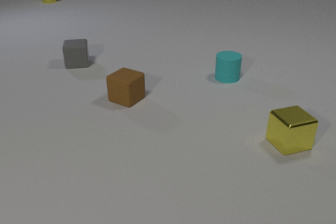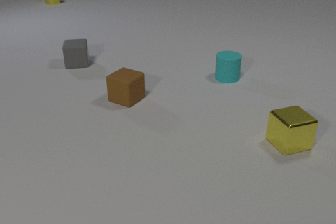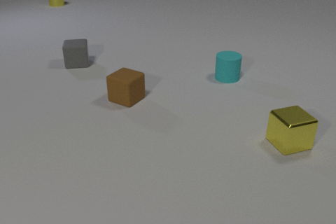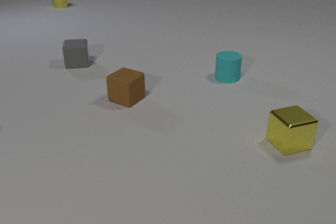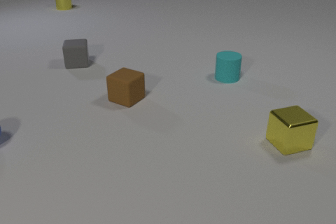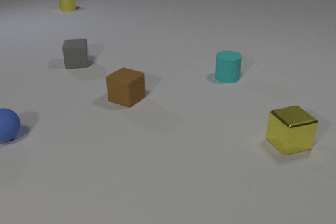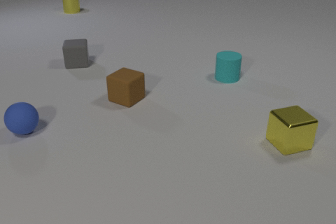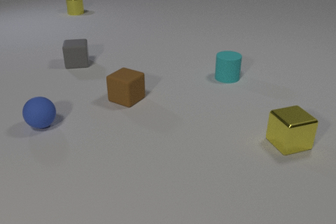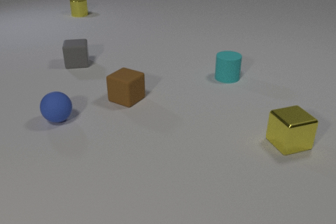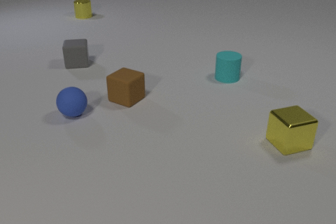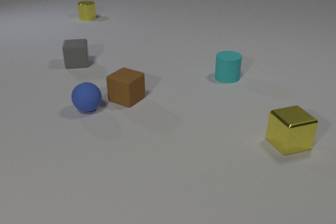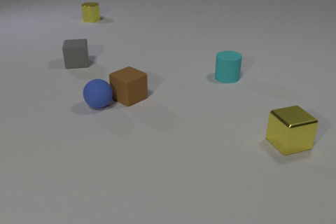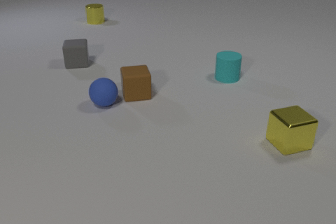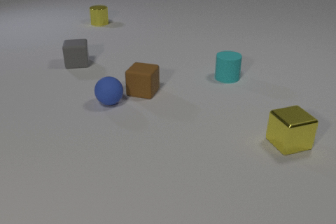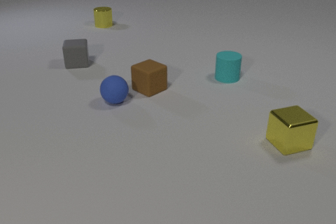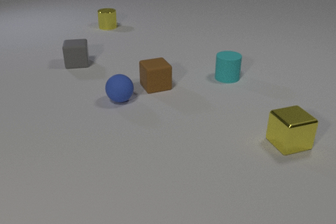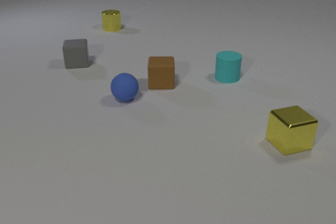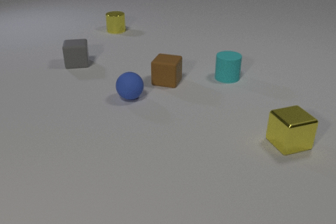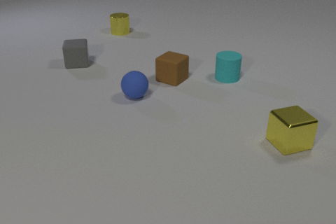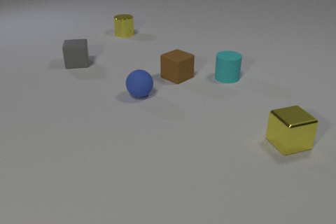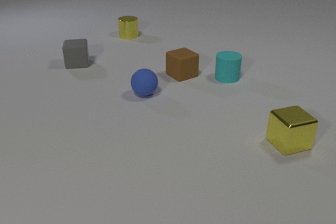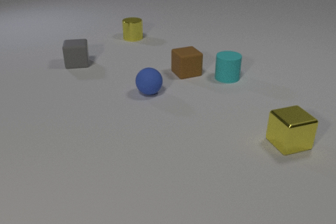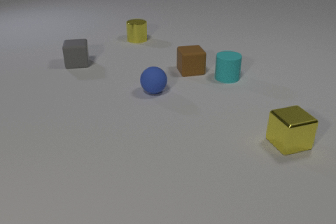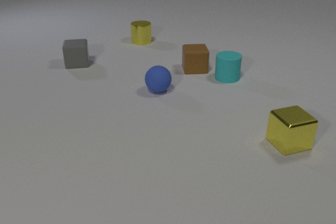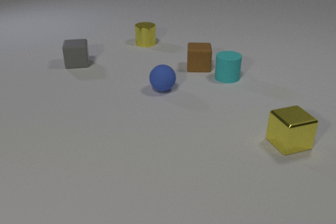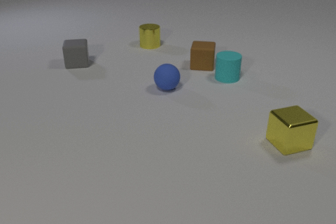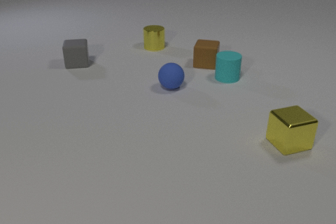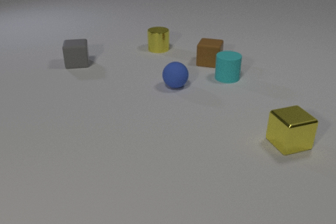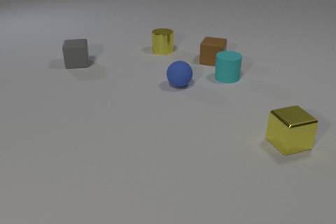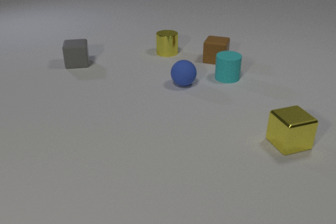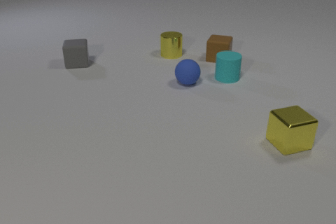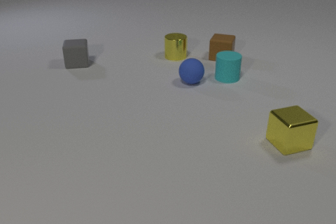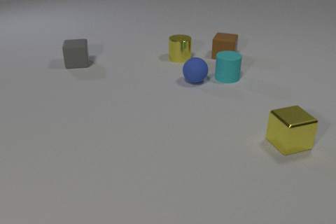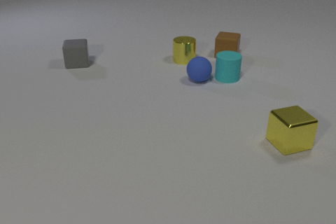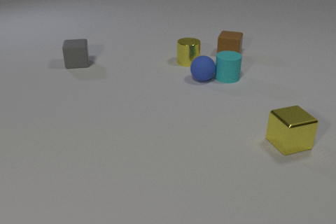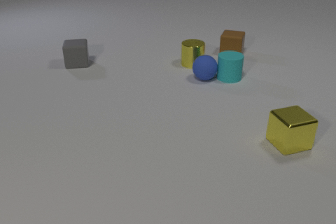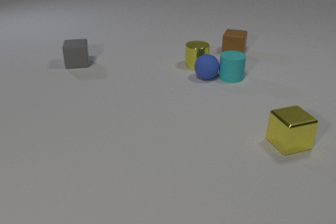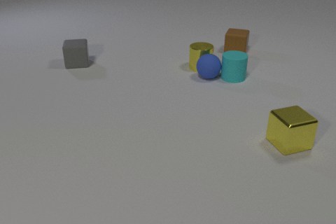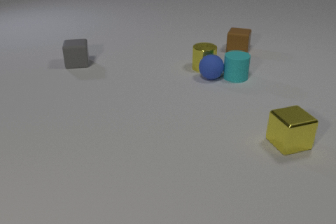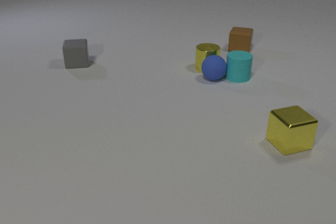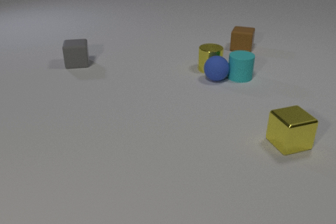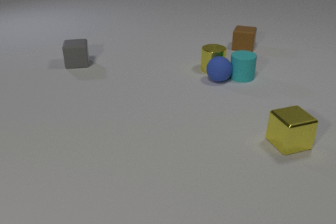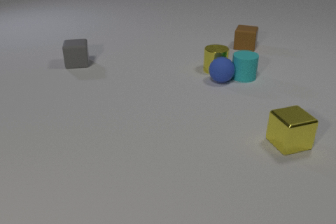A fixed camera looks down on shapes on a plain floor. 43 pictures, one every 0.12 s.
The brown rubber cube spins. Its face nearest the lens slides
to the left.
The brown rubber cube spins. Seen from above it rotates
clockwise.
0.00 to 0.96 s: The blue rubber sphere comes in at the left edge, rolls to the right. The yellow metal cylinder slides toward the camera and to the right.
0.96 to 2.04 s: The blue rubber sphere rolls to the right and away from the camera. The brown rubber cube slides to the right and away from the camera, spins clockwise seen from above by about 165 degrees, its near face sliding to the left. The yellow metal cylinder slides toward the camera and to the right. The blue rubber sphere and the brown rubber cube collide.
2.04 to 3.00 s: The blue rubber sphere rolls to the right and away from the camera. The brown rubber cube slides away from the camera and to the right, spins clockwise seen from above by about 75 degrees, its near face sliding to the left. The yellow metal cylinder slides toward the camera and to the right.
3.00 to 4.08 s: The blue rubber sphere rolls to the right and away from the camera. The brown rubber cube slides away from the camera and to the right. The yellow metal cylinder slides toward the camera and to the right. The blue rubber sphere and the cyan rubber cylinder collide.
4.08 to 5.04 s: The blue rubber sphere rolls to the right. The brown rubber cube slides away from the camera and to the right. The cyan rubber cylinder slides to the right. The yellow metal cylinder slides to the right and toward the camera. The blue rubber sphere and the yellow metal cylinder collide.
What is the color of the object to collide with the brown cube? blue.
Are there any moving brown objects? yes.
How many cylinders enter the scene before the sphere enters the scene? 0.
